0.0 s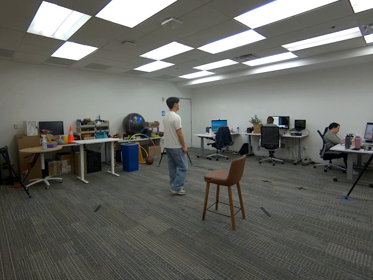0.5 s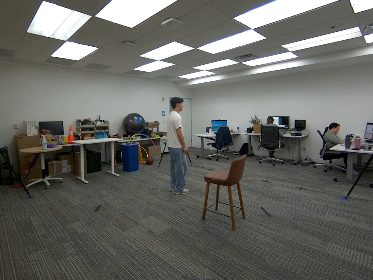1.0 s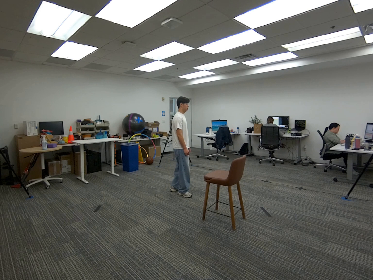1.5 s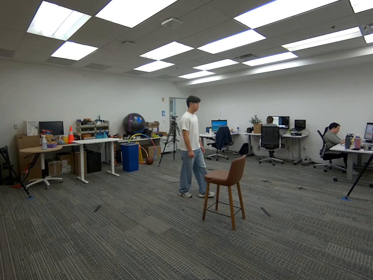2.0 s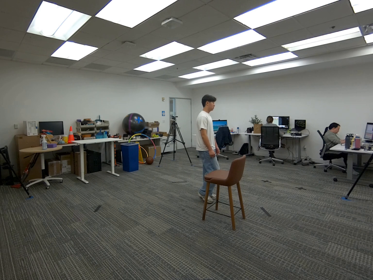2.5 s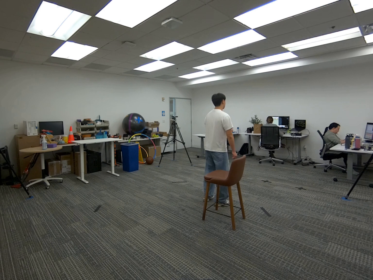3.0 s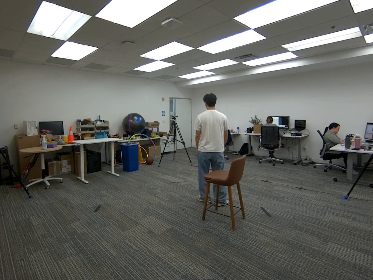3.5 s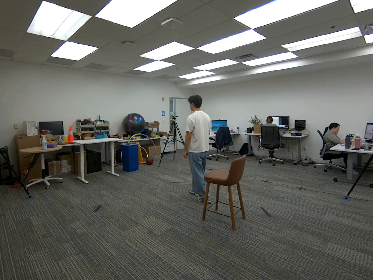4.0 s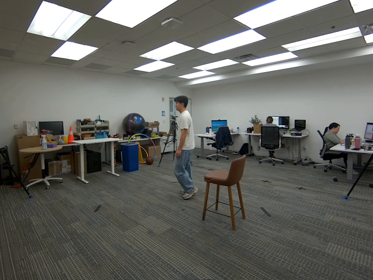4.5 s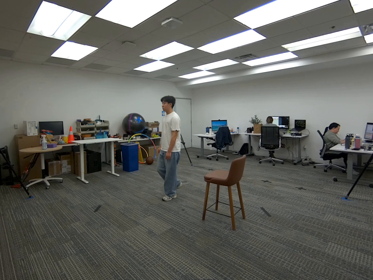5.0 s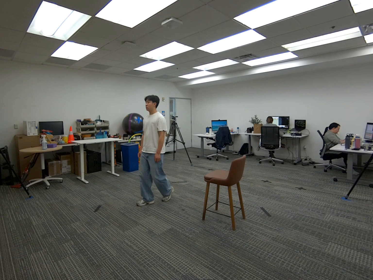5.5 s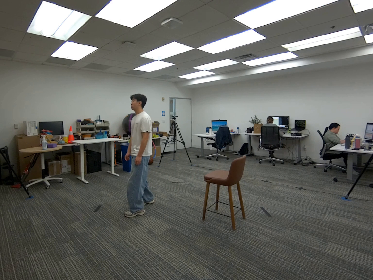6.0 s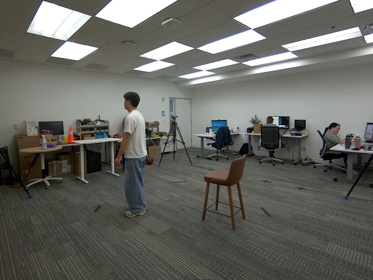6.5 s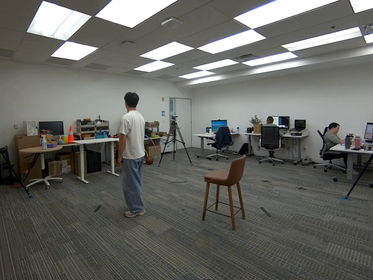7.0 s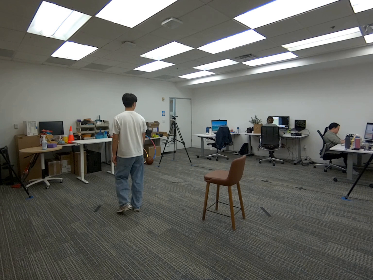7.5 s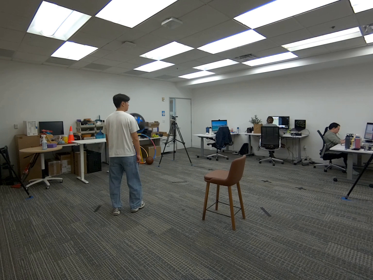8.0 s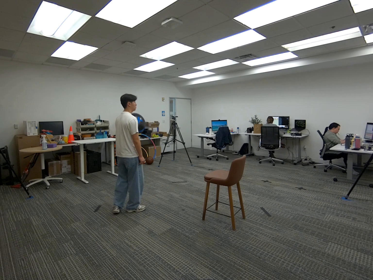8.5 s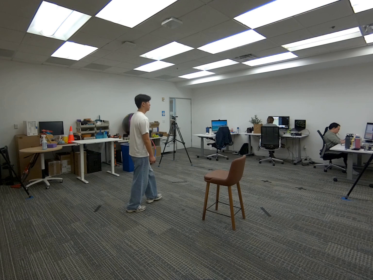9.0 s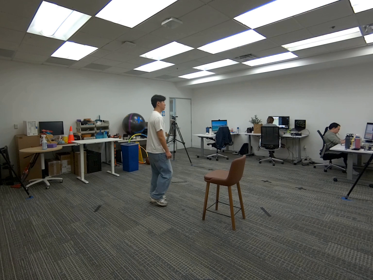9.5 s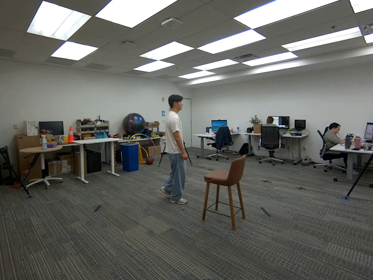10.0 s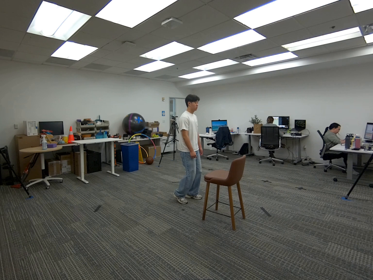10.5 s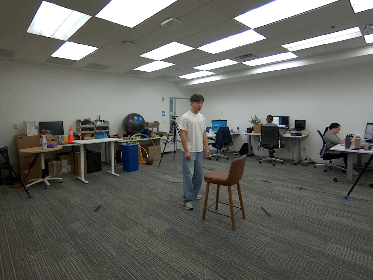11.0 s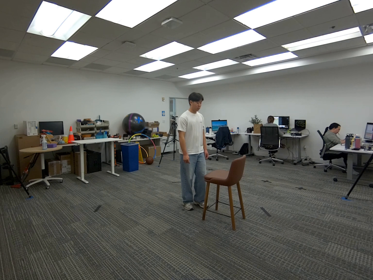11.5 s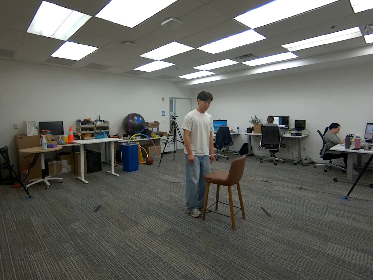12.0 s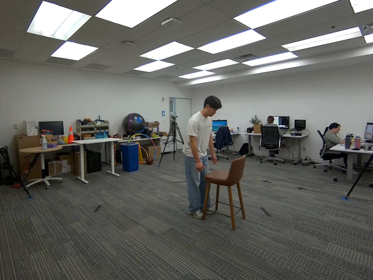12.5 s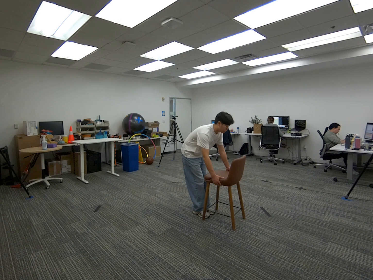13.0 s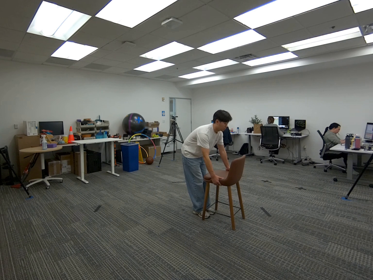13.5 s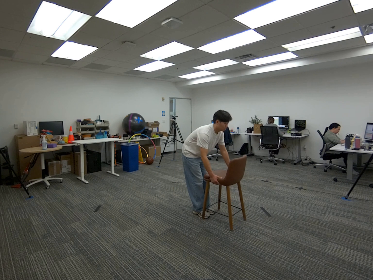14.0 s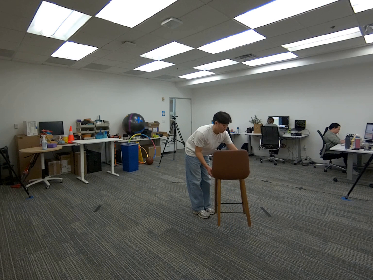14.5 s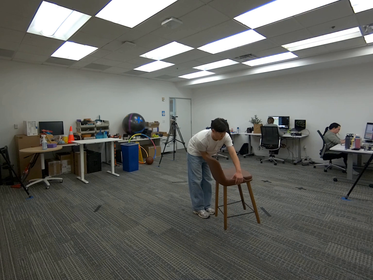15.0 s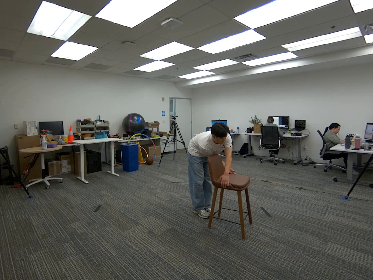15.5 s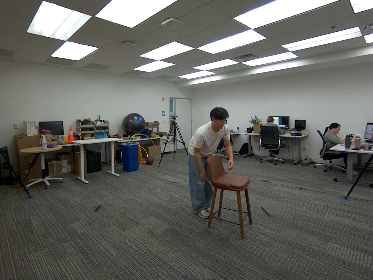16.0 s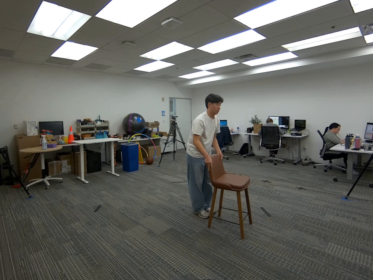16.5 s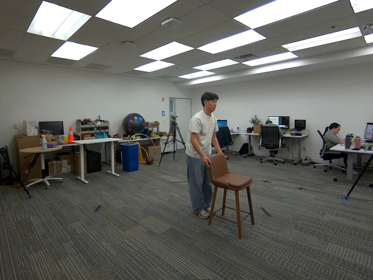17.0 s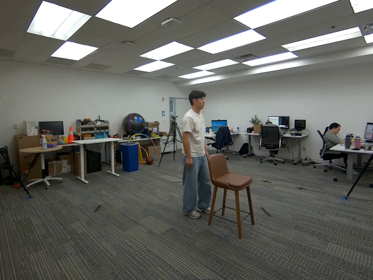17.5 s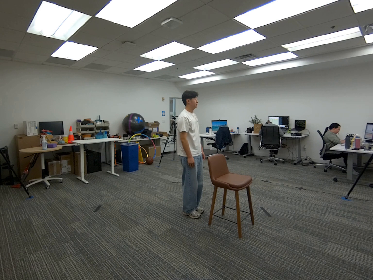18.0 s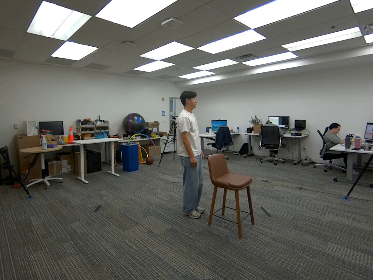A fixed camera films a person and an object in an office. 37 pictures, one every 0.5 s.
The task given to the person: Walk over to the tall bar stool and grasp the stool with both hands rotating the bar stool 180° and then placing the tall bar stool back on the ground.
